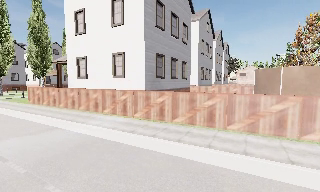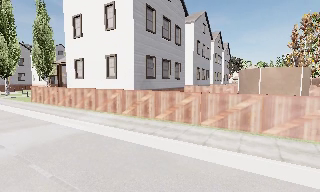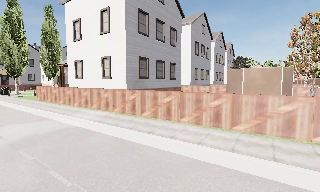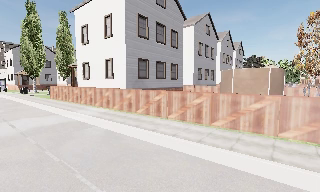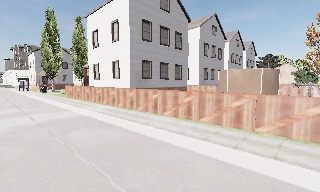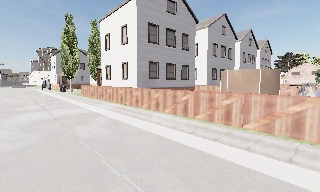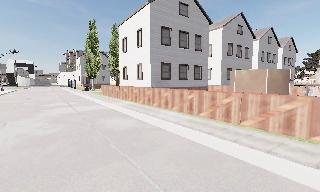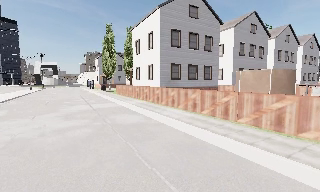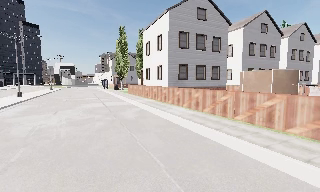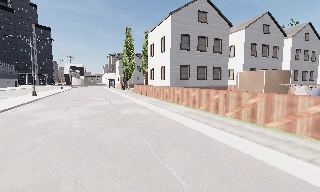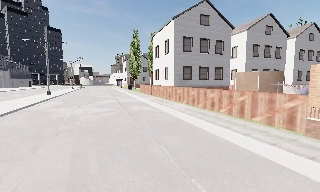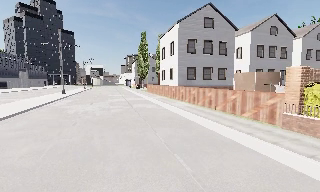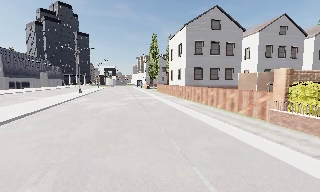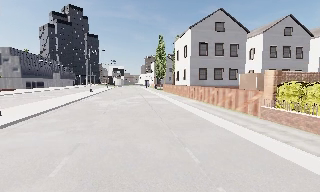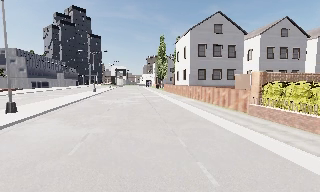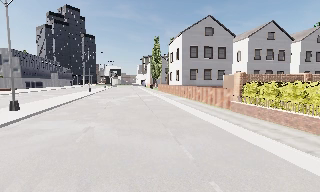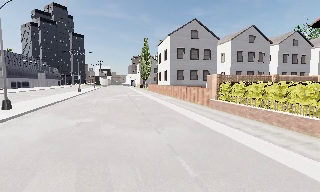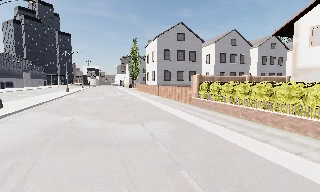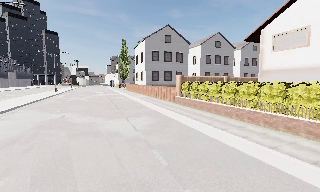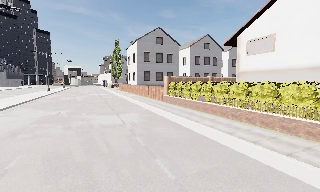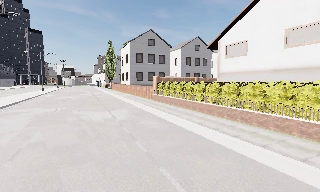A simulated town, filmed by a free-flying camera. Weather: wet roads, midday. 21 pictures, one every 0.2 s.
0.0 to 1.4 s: The camera pans to its left, which is counterclockwise from overhead, by about 30 degrees. It travels to its right and backward, about 9 m.
1.4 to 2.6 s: The camera pans to its left, which is counterclockwise from overhead, by about 20 degrees. It travels backward, about 7 m, so what stands in front gets smaller.
2.6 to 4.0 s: The camera swings to its right by about 15 degrees, and the scene slides to the left. It travels backward, about 9 m, so what stands in front gets smaller.
The film runs backward here.
